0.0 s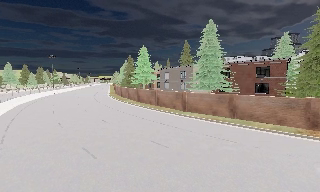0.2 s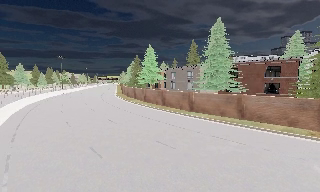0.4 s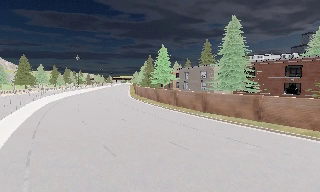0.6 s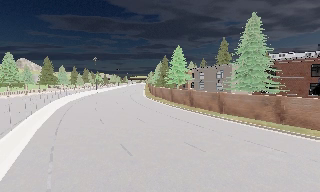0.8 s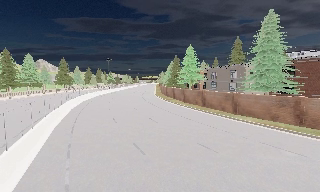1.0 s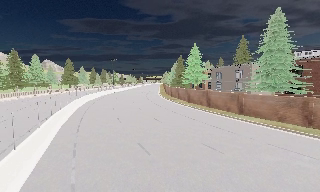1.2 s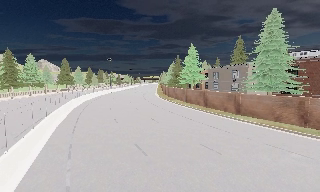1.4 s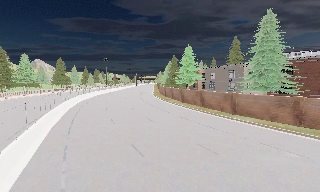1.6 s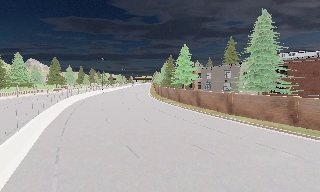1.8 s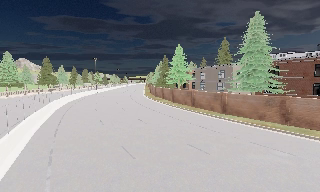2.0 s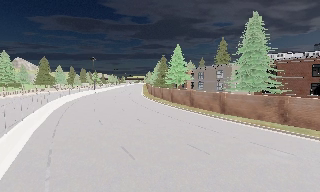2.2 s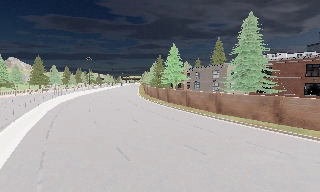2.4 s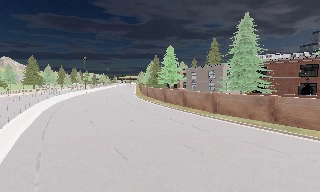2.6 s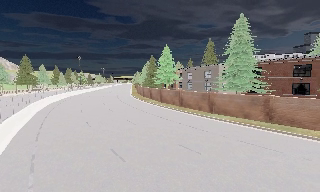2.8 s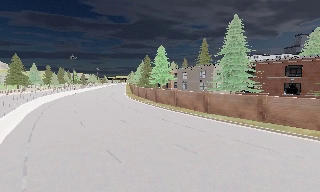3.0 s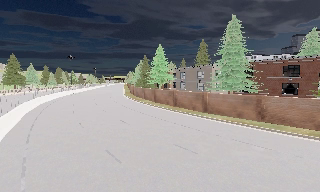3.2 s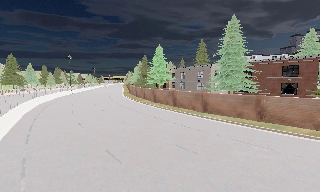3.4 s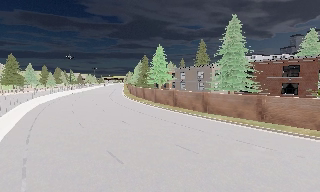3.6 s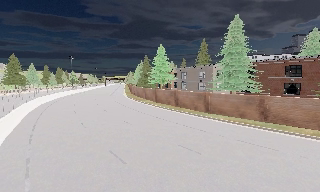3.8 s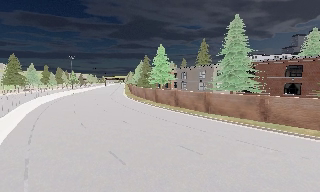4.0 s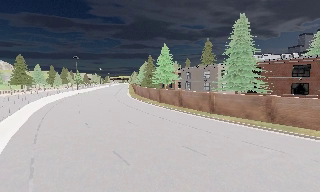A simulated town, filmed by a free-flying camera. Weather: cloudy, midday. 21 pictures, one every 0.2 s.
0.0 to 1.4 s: The camera pans to its left, which is counterclockwise from overhead, by about 15 degrees.
1.4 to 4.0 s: The camera travels to its left and forward, about 1 m.
The film runs forward here.
